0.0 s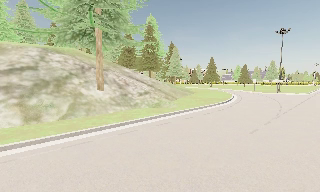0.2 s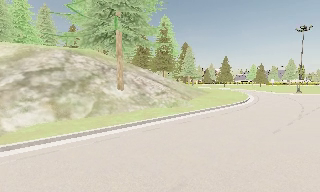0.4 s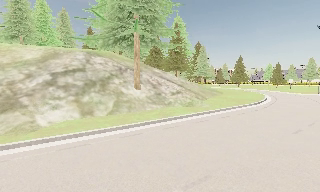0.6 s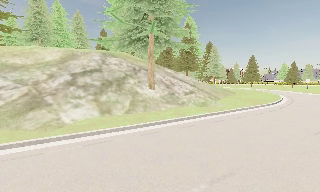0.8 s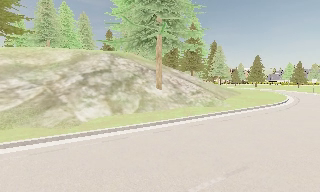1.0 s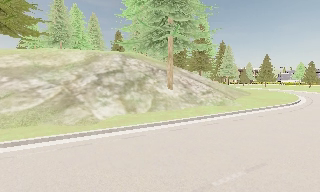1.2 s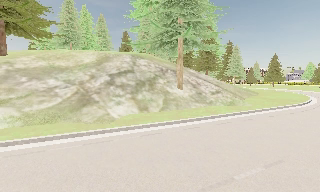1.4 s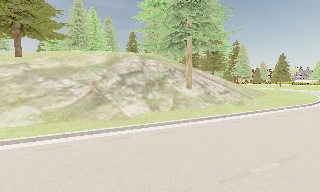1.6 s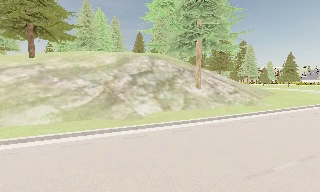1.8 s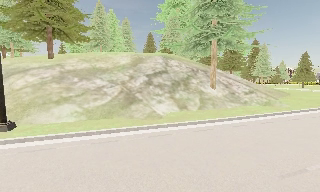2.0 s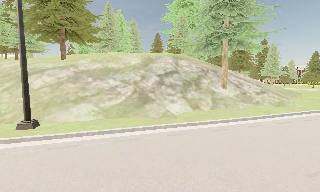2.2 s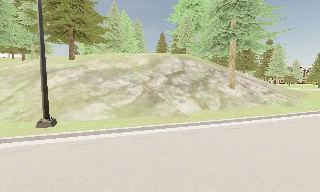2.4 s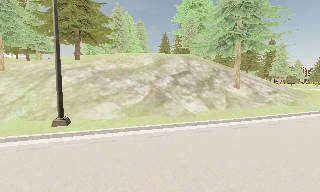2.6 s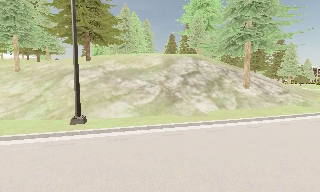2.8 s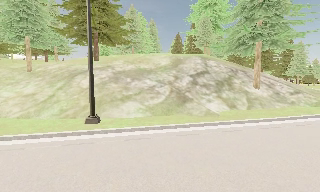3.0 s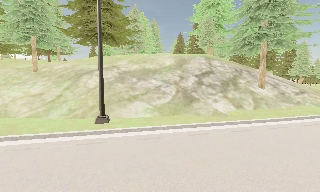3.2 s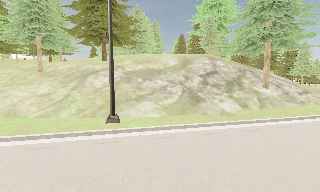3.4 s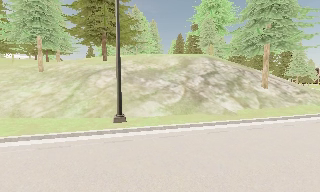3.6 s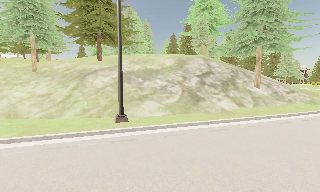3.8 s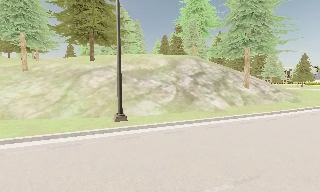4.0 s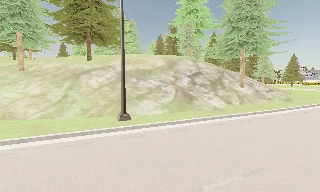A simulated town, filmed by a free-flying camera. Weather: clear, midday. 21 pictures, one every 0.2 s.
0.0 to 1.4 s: The camera swings to its left by about 20 degrees, and the scene slides to the right. It travels to its left and backward, about 3.5 m, so close, fixed things drift to the right.
1.4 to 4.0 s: The camera travels to its left, about 7 m, so close, fixed things drift to the right.
The film runs backward here.
